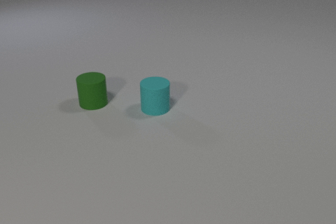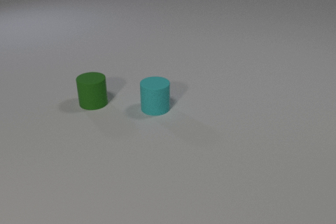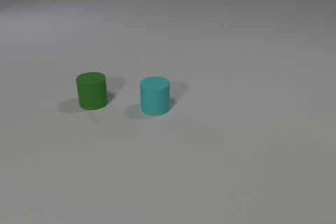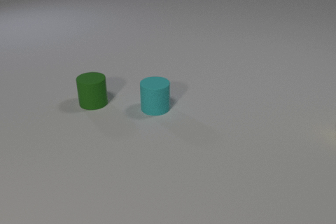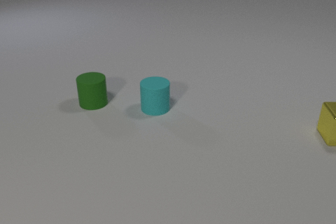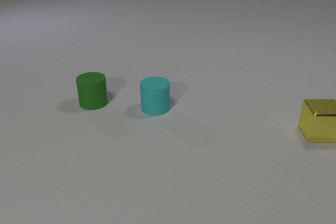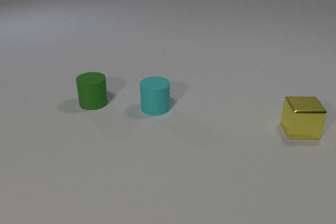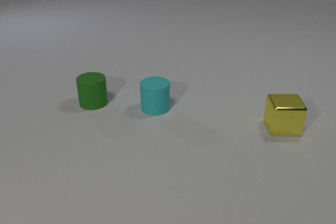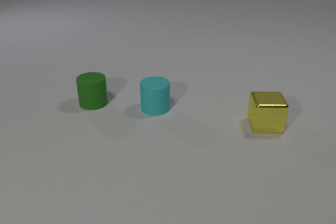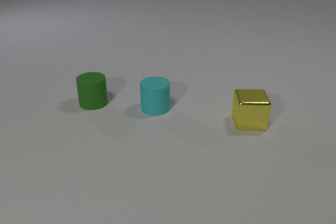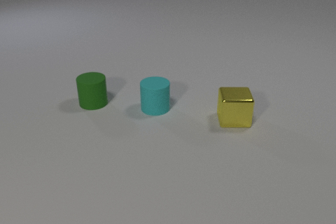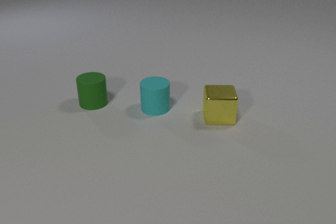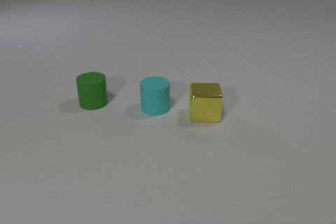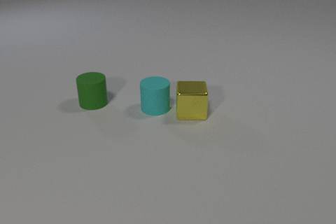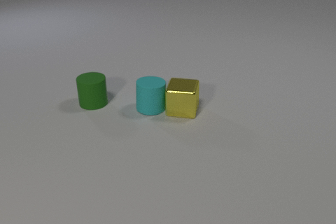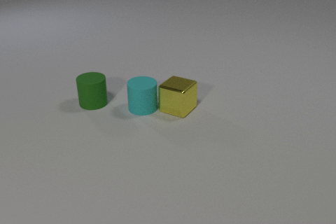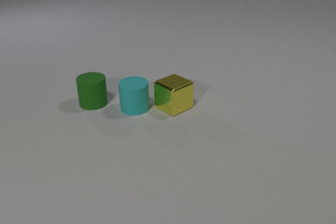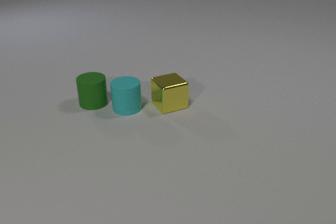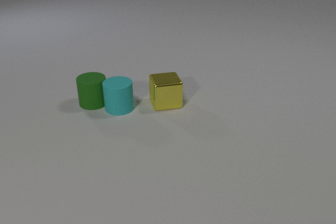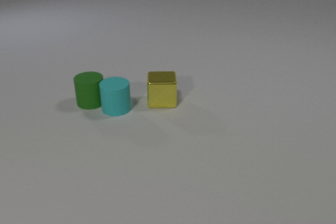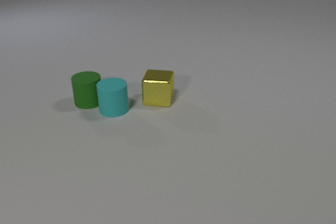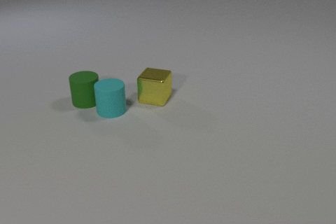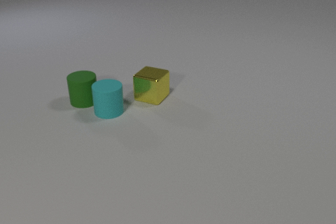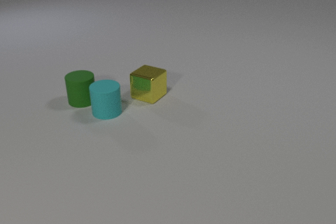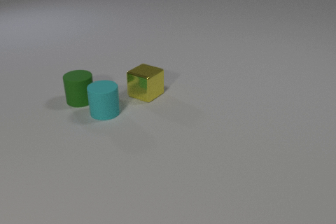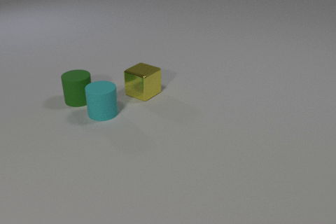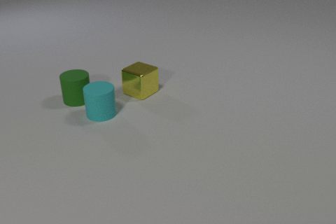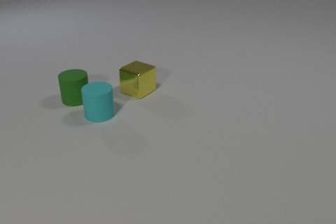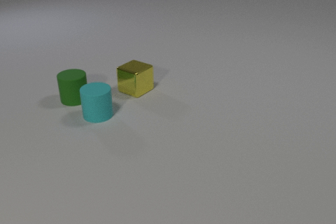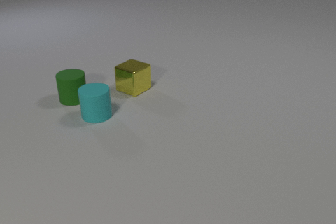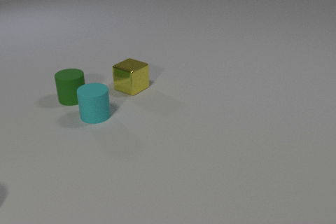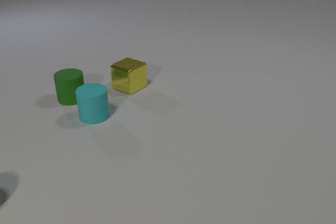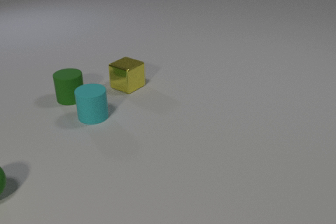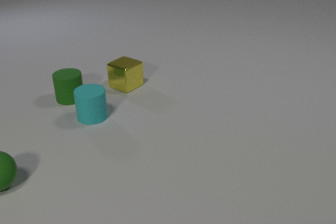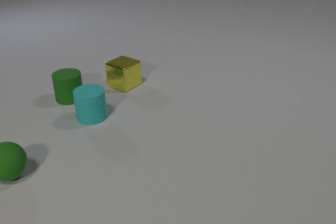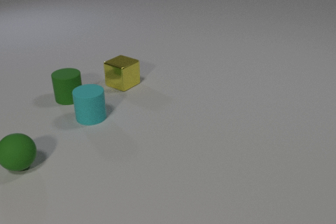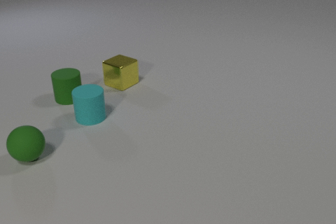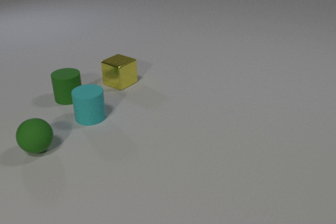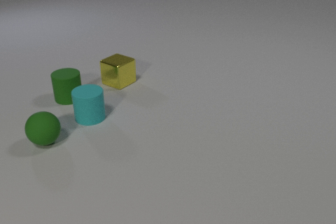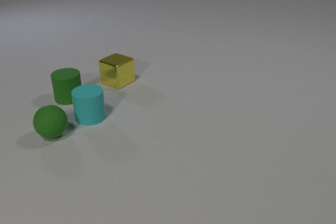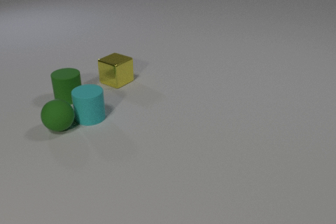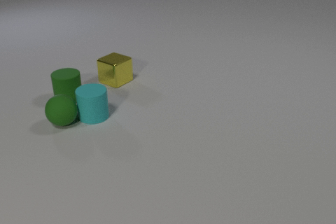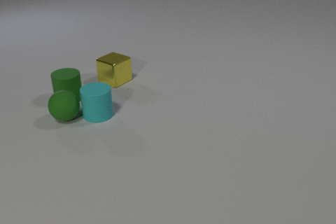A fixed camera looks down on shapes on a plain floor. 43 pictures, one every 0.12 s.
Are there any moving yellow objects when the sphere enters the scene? yes.
How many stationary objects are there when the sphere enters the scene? 0.
What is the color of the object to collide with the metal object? cyan.
0.00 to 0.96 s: The yellow metal cube comes in at the right edge, slides to the left.
0.96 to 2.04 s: The yellow metal cube slides to the left, spins clockwise seen from above by about 60 degrees, its near face sliding to the left. The cyan rubber cylinder slides to the left. The yellow metal cube and the cyan rubber cylinder collide.
2.04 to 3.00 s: The yellow metal cube slides to the left and away from the camera, spins clockwise seen from above by about 60 degrees, its near face sliding to the left. The cyan rubber cylinder slides to the left. The green rubber cylinder slides to the left and away from the camera. The cyan rubber cylinder and the green rubber cylinder collide.
3.00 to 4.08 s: The yellow metal cube slides away from the camera and to the left. The cyan rubber cylinder slides to the left. The green rubber cylinder slides to the left and away from the camera. The green rubber sphere comes in at the left edge, rolls away from the camera and to the right.
4.08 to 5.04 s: The yellow metal cube slides away from the camera and to the left. The cyan rubber cylinder slides to the right. The green rubber sphere rolls away from the camera and to the right. The cyan rubber cylinder and the green rubber sphere collide.
